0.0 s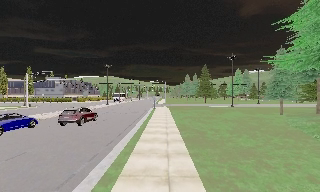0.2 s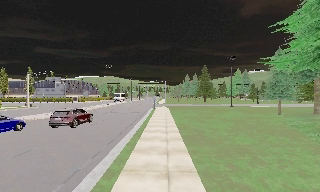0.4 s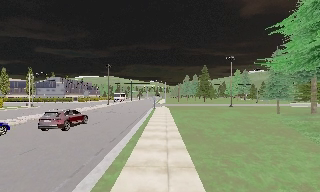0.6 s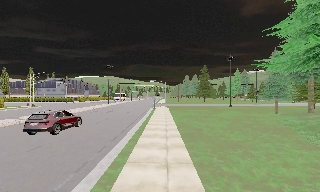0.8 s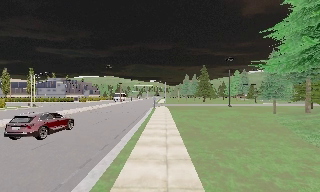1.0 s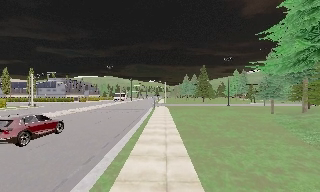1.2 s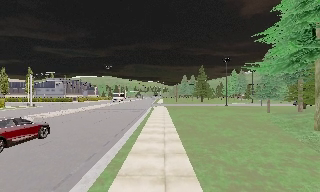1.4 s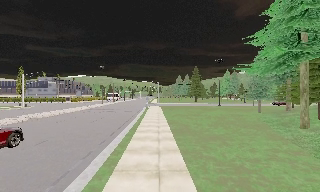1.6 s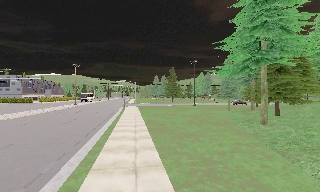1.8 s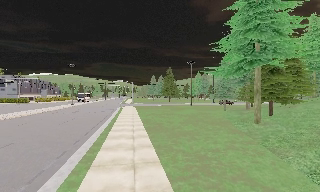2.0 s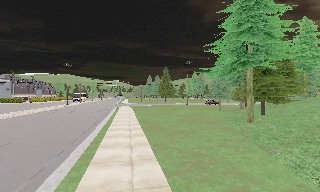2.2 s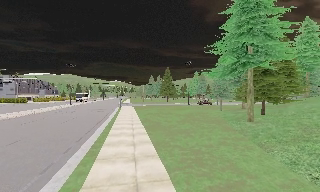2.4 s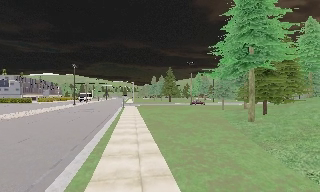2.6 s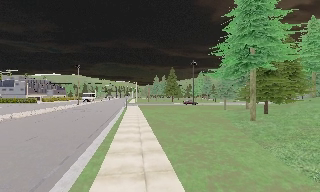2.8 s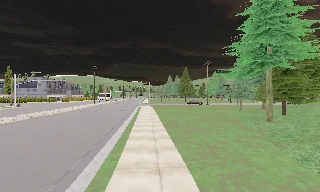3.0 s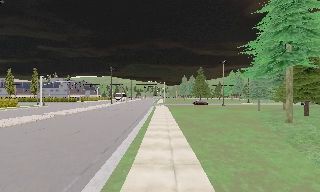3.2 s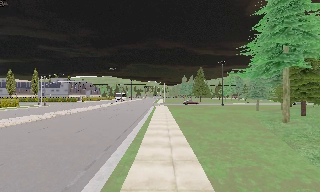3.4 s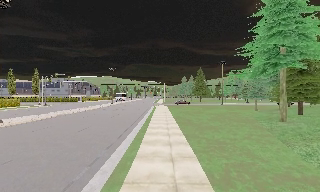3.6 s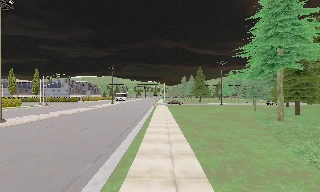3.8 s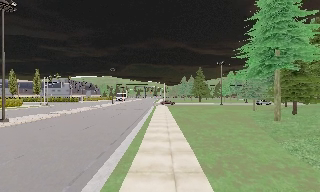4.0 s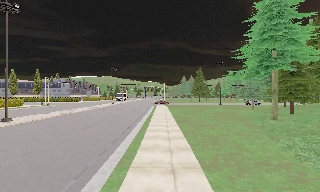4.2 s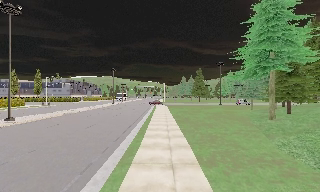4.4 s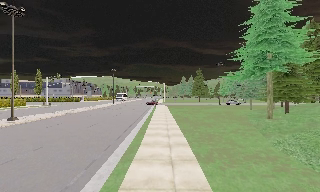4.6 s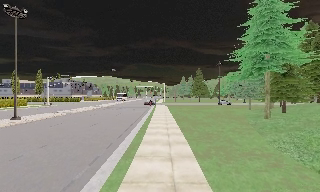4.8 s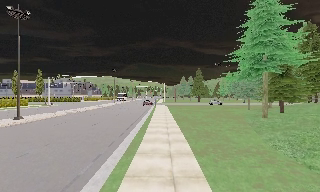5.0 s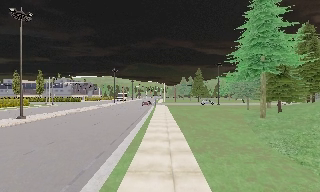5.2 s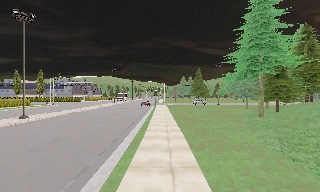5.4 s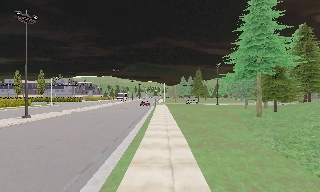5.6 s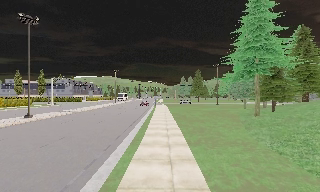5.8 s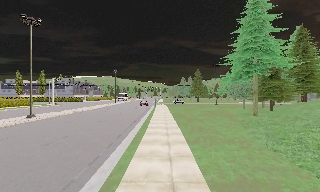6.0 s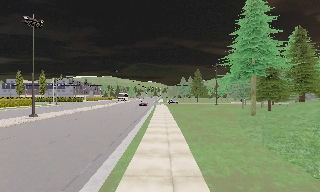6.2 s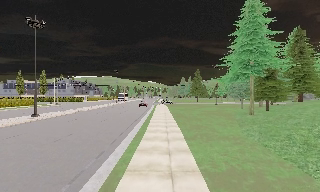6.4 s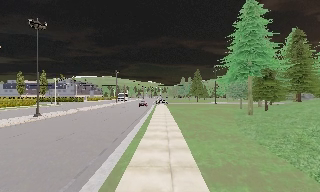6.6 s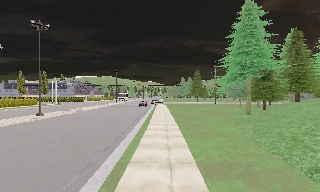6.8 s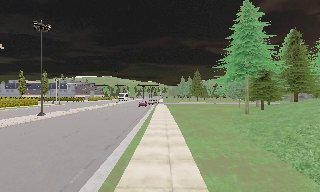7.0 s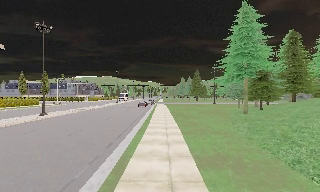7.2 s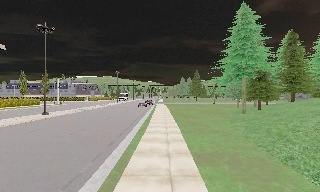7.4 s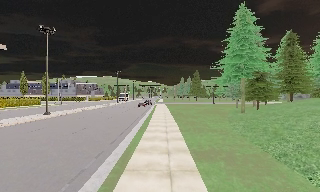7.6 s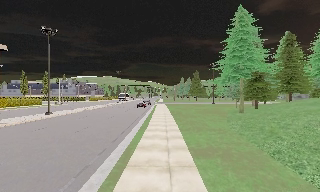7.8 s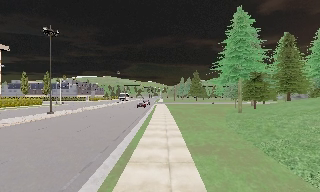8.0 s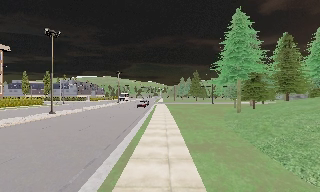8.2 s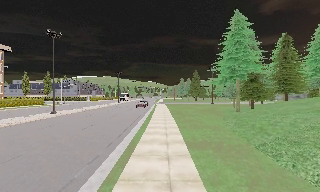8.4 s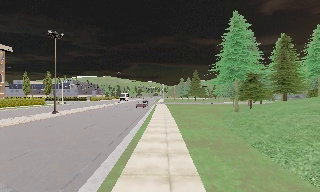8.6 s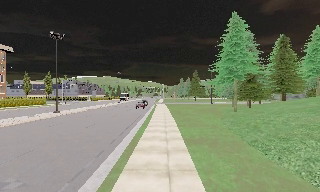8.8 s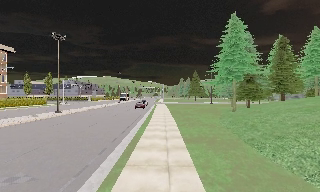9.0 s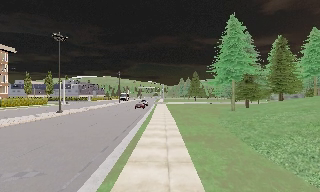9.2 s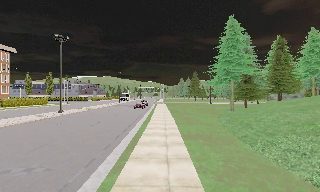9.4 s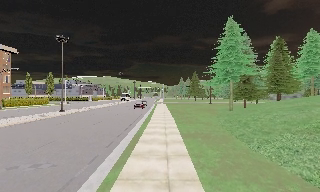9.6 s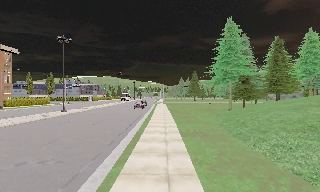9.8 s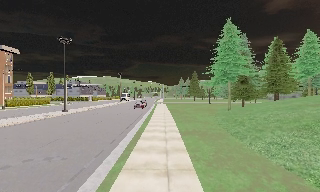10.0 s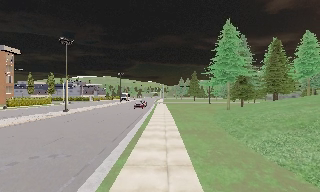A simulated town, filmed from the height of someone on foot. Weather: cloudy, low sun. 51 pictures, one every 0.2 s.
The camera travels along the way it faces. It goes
backward.
0.0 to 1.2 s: The camera travels backward, about 2 m, so what stands in front gets smaller.
1.2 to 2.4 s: The scene slides to the left, as the camera pans about 10 degrees to its right. It travels backward, about 2 m, so what stands in front gets smaller.
2.4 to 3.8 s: The camera swings to its left by about 10 degrees, and the scene slides to the right. It travels backward, about 2.5 m, so what stands in front gets smaller.
3.8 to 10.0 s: The camera travels backward, about 11 m, so what stands in front gets smaller.
The film runs backward here.
